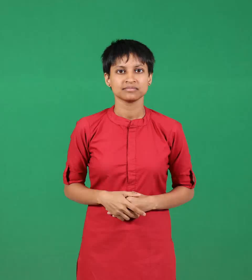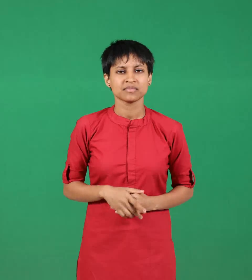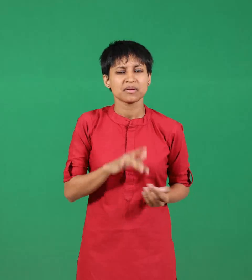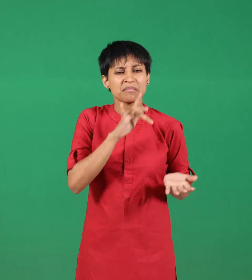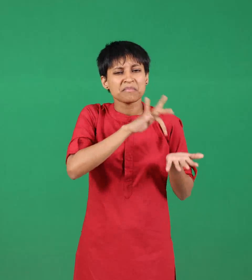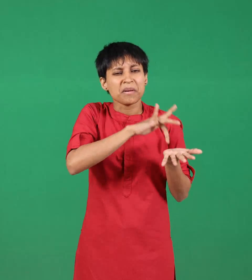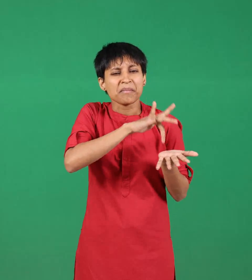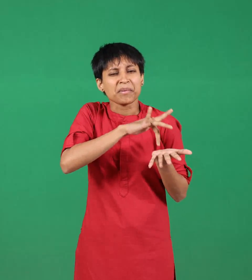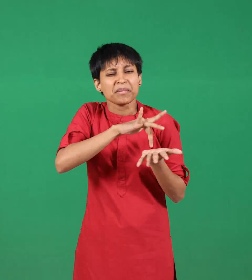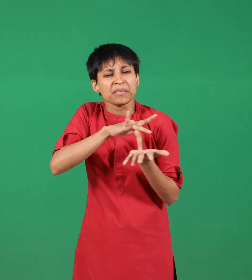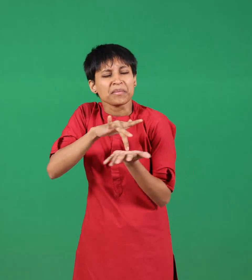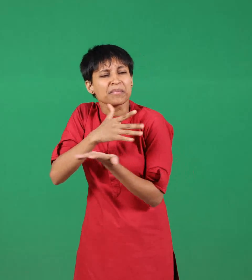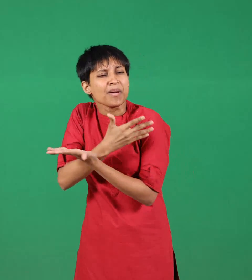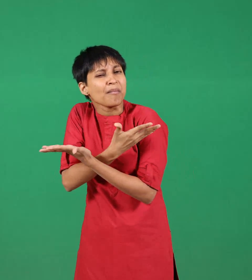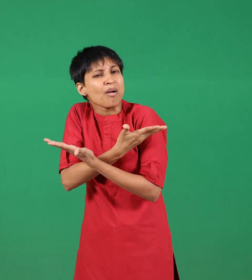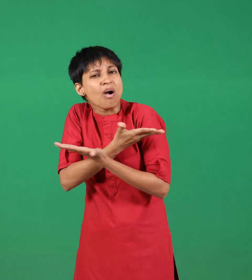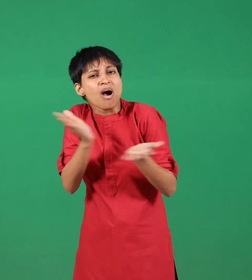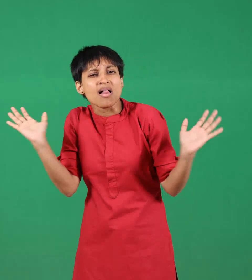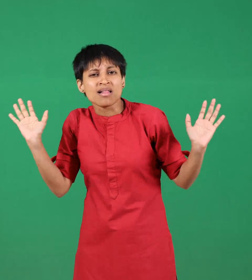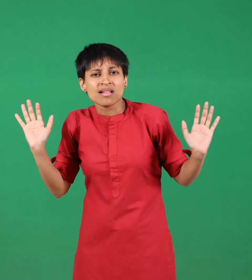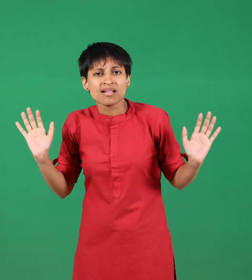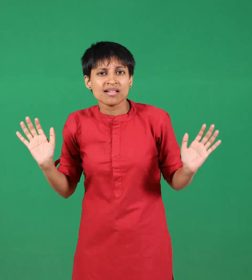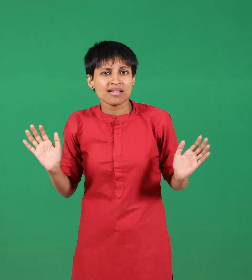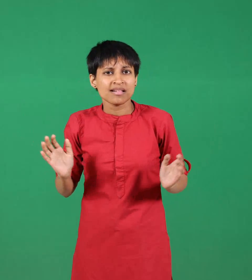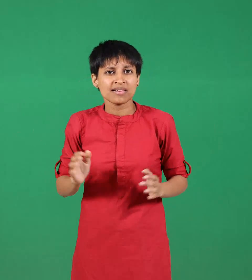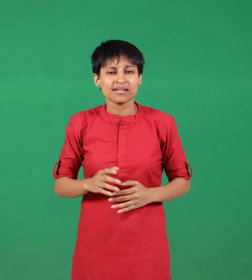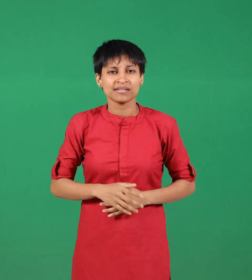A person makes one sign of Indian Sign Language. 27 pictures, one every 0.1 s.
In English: everywhere
